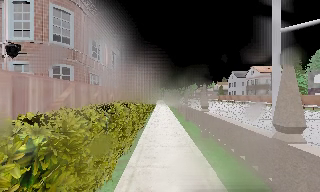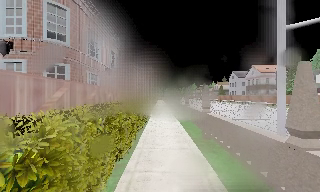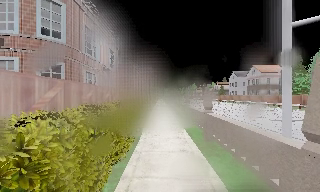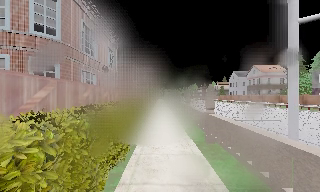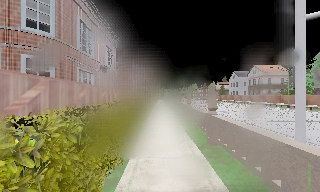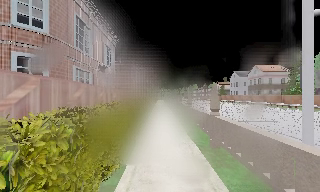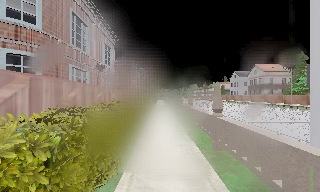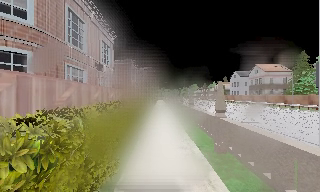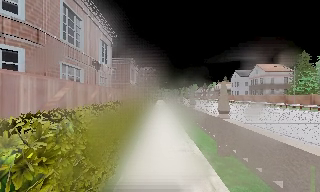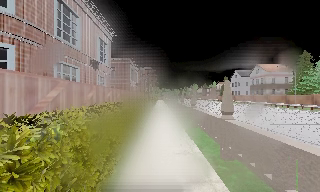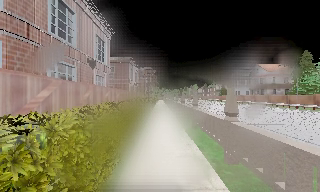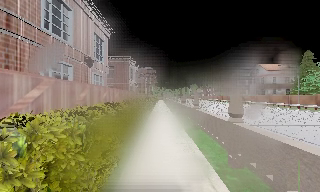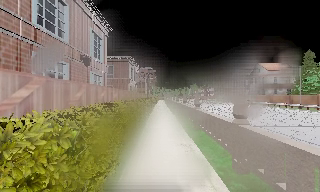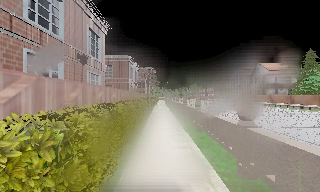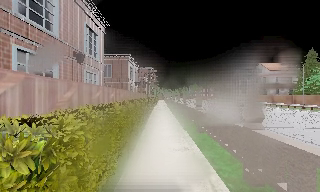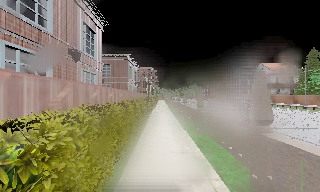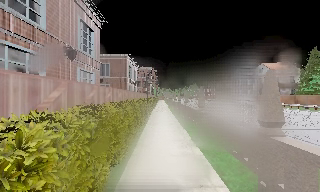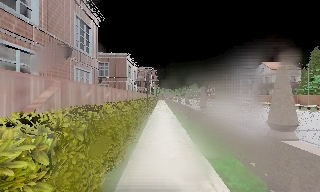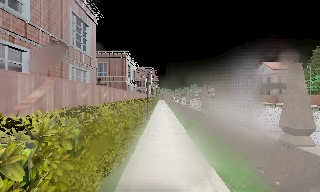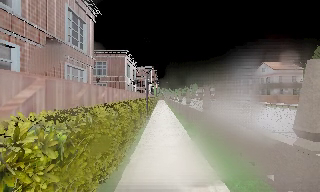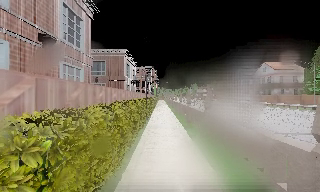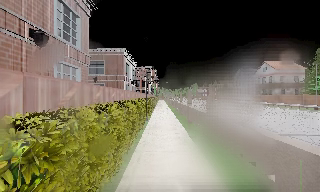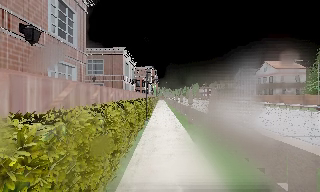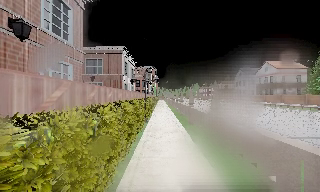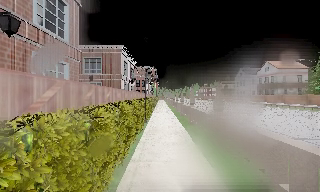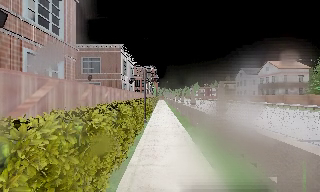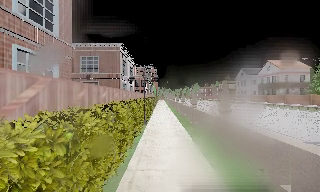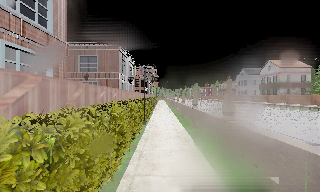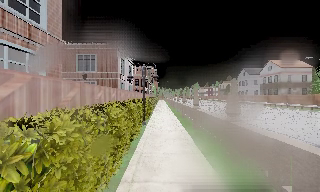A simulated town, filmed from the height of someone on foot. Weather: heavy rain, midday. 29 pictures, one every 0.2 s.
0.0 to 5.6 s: The camera travels forward, about 9 m, so what stands in front looms larger.
The film runs forward here.
